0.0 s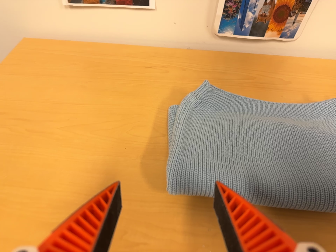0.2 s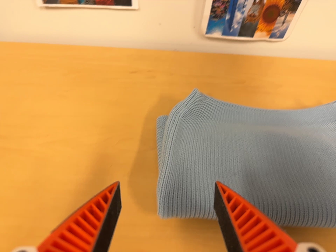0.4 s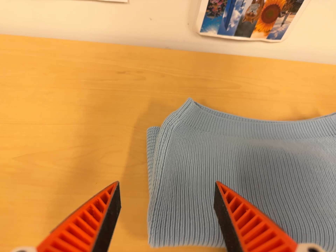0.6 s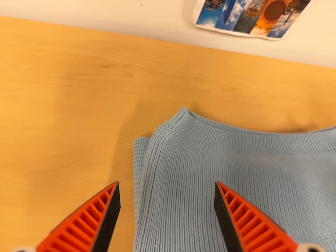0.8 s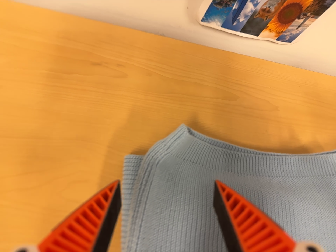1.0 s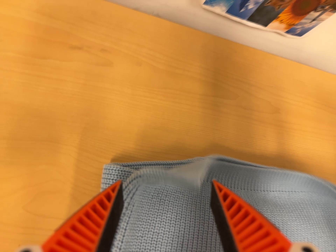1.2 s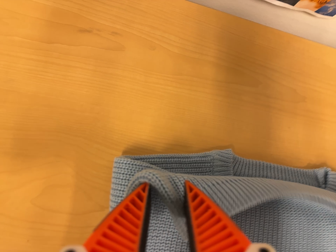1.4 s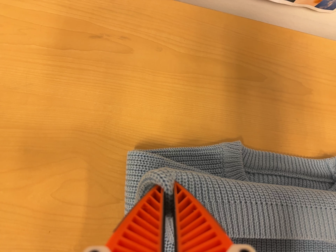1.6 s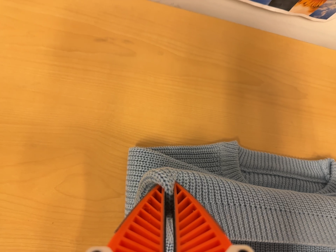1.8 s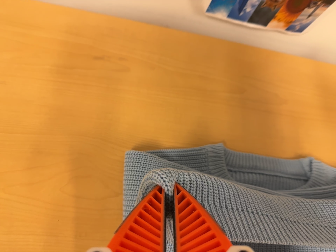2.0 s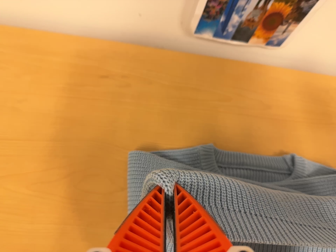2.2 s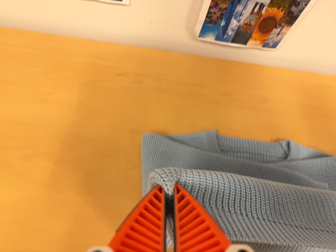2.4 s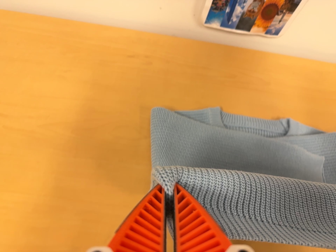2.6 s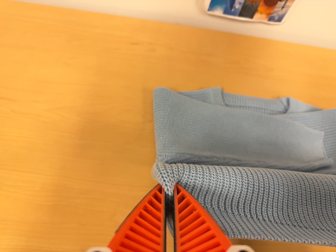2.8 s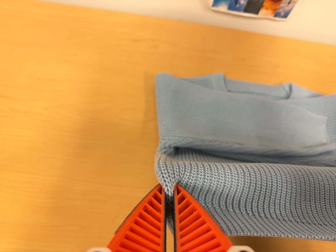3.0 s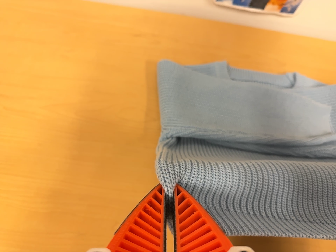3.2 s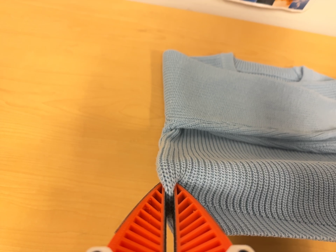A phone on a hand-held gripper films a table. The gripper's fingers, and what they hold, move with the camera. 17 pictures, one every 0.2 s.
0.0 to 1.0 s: The scene slides to the left, as the camera pans about 15 degrees to its right. It travels toward the top of its view and forward, about 30 cm. Its aim tips toward the bottom of its view by about 20 degrees. It rolls about its line of sight by about 10 degrees, and the scene rotates clockwise.
1.0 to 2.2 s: The camera travels backward and toward the bottom of its view, about 20 cm, so what stands in front gets smaller. Its aim tips toward the top of its view by about 15 degrees.
2.2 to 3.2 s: The camera travels to its left, about 7 cm, so close, fixed things drift to the right.
The film runs backward here.
